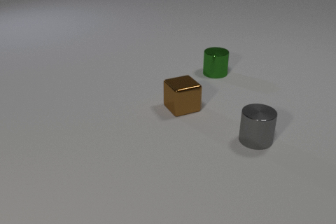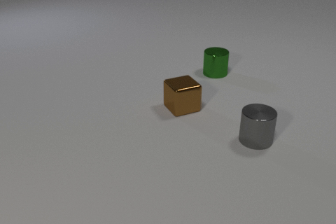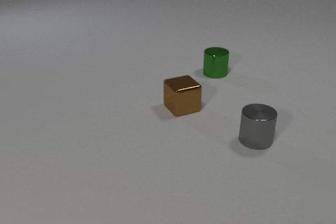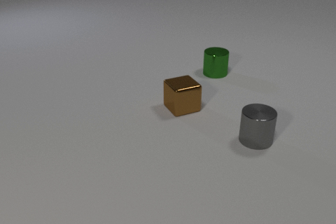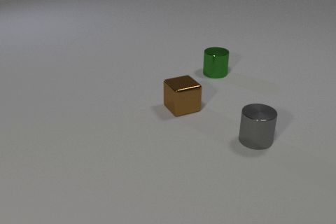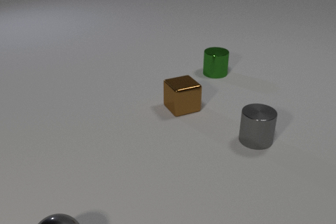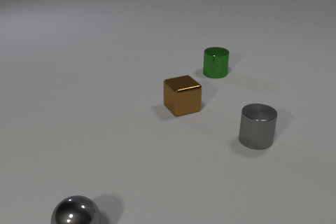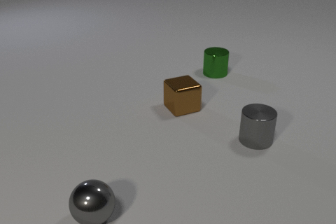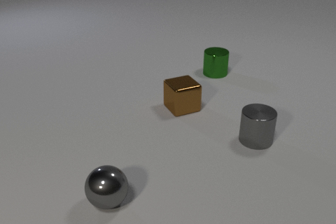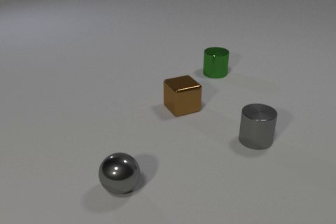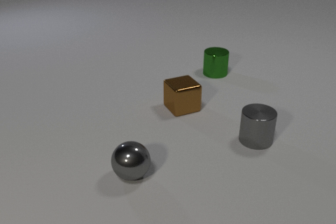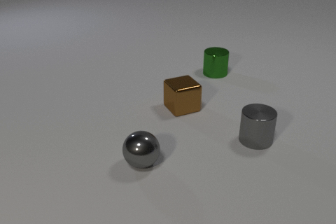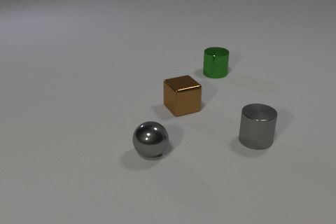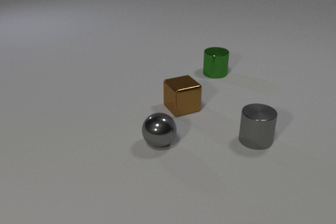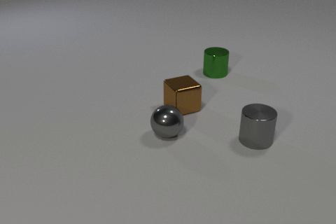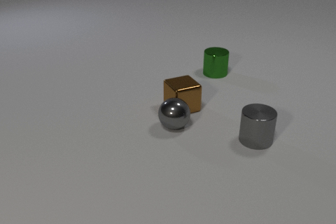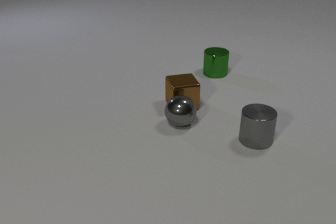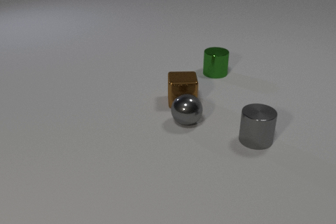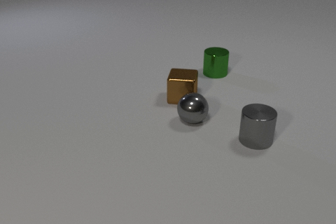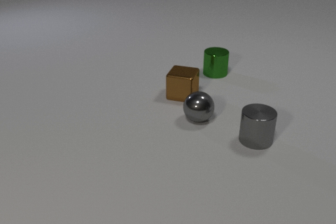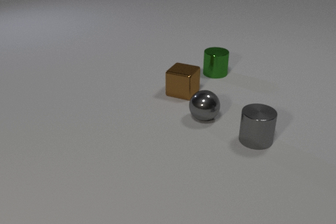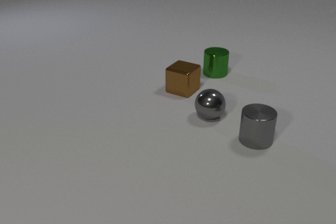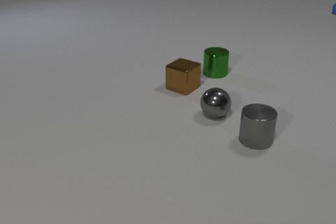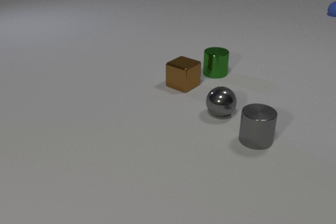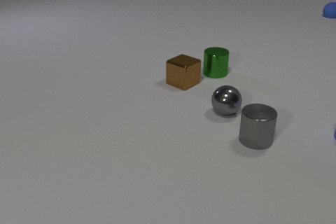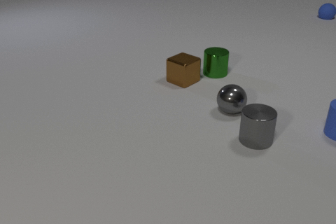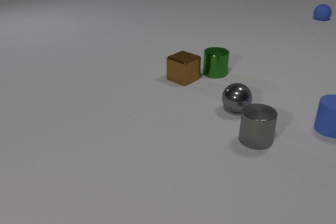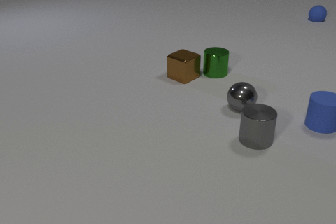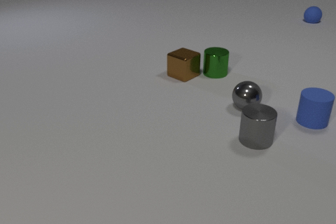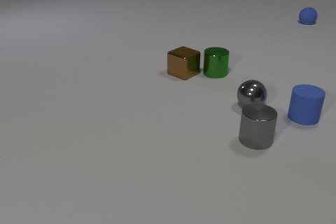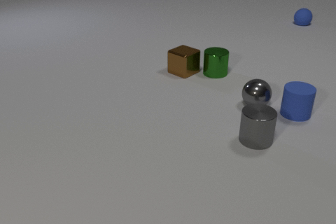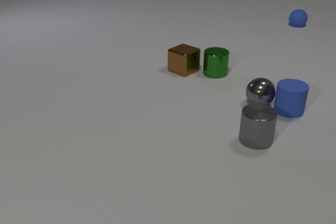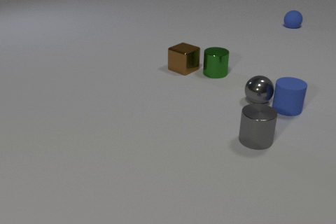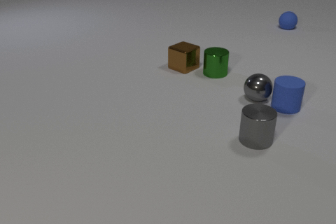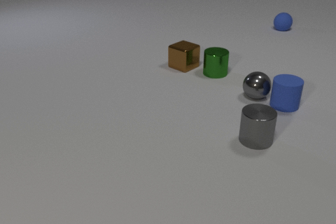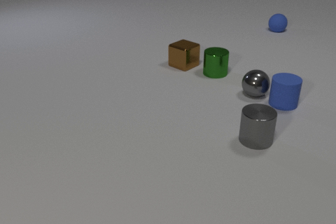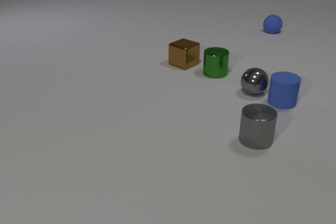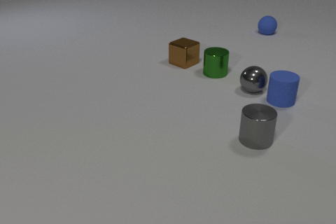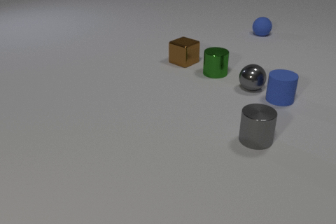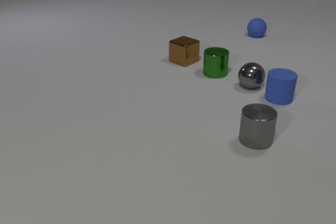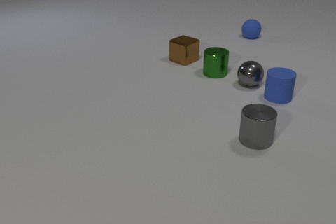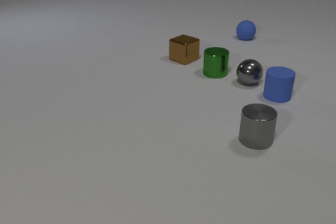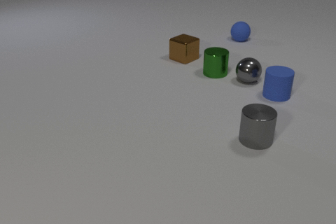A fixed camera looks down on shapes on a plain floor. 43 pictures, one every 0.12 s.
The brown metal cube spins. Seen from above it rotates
clockwise.
The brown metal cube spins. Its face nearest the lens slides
to the left.
0.00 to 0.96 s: The gray metal sphere comes in at the bottom edge, rolls away from the camera and to the right.
0.96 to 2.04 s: The gray metal sphere rolls away from the camera and to the right. The brown metal cube slides away from the camera, spins clockwise seen from above by about 30 degrees, its near face sliding to the left. The gray metal sphere and the brown metal cube collide.
2.04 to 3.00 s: The gray metal sphere rolls to the right and away from the camera. The brown metal cube slides away from the camera, spins clockwise seen from above by about 45 degrees, its near face sliding to the left. The blue rubber cylinder comes in at the right edge, slides to the left. The blue rubber sphere comes in at the right edge, rolls toward the camera and to the left.
3.00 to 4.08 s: The gray metal sphere rolls away from the camera and to the right. The brown metal cube slides away from the camera. The blue rubber cylinder slides to the left and away from the camera. The blue rubber sphere rolls toward the camera and to the left. The gray metal sphere and the blue rubber cylinder collide.
4.08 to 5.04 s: The gray metal sphere rolls away from the camera. The brown metal cube slides away from the camera. The blue rubber cylinder slides away from the camera and to the left. The blue rubber sphere rolls toward the camera and to the left.
How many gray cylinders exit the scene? 0.
What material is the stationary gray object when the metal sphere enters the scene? metal.
What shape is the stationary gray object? cylinder.
